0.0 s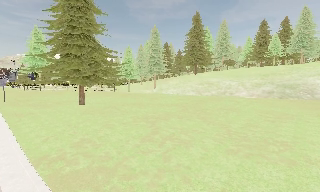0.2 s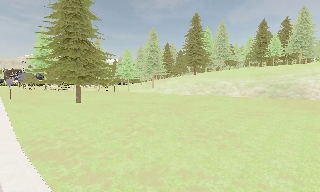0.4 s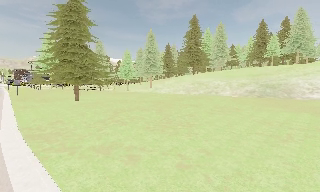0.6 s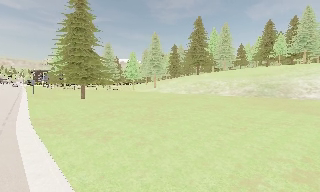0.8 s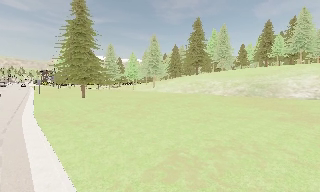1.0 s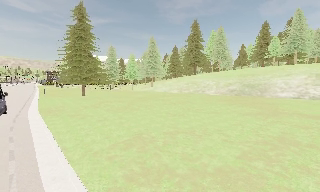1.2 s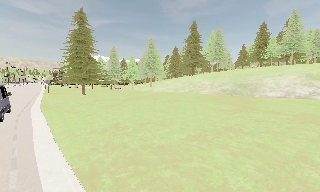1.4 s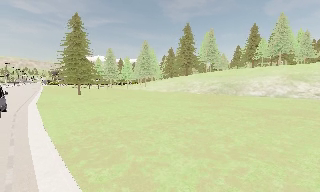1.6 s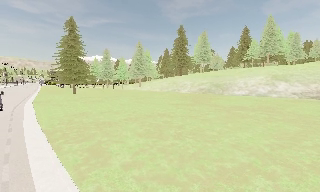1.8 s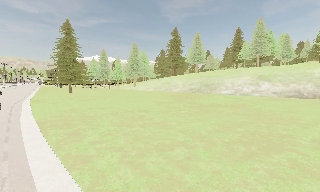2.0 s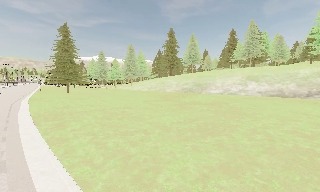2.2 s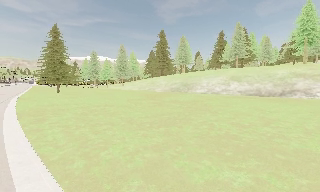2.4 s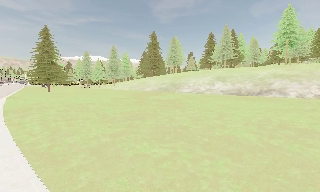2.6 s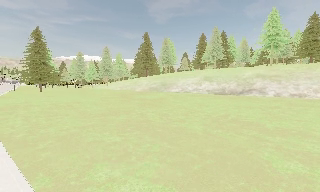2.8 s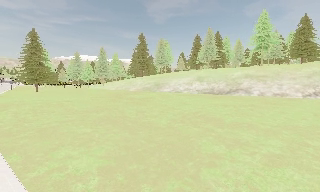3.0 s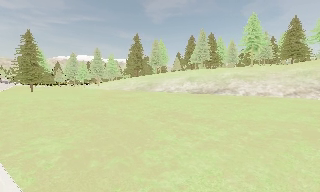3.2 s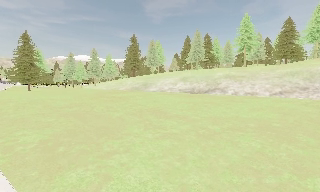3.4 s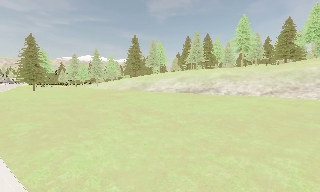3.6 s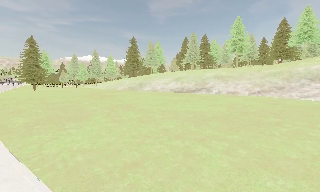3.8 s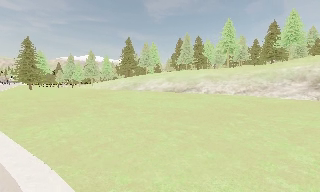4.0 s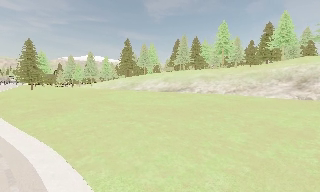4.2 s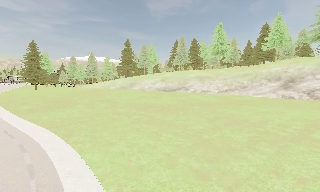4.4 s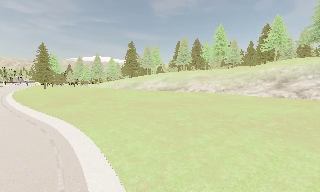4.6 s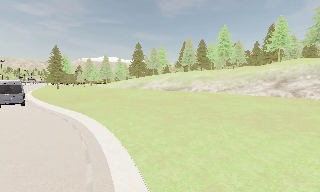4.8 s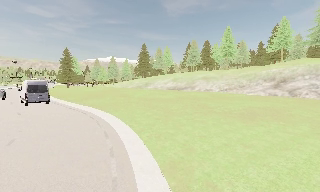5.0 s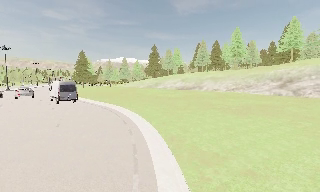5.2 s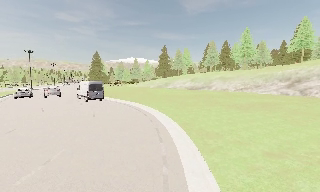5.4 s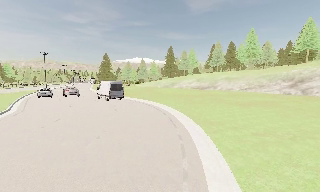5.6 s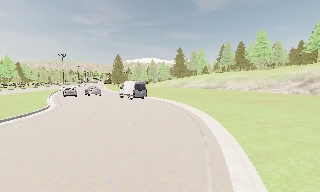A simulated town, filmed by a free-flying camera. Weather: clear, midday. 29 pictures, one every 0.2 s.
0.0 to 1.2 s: The camera pans to its left, which is counterclockwise from overhead, by about 15 degrees. It travels to its right and backward, about 13 m, so close, fixed things drift to the left.
1.2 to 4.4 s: The camera travels to its right and backward, about 35 m, so close, fixed things drift to the left.
4.4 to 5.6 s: The camera pans to its left, which is counterclockwise from overhead, by about 15 degrees. It travels backward, about 12 m, so what stands in front gets smaller.
The film runs backward here.
